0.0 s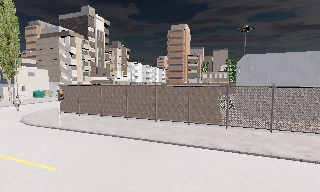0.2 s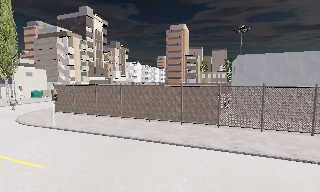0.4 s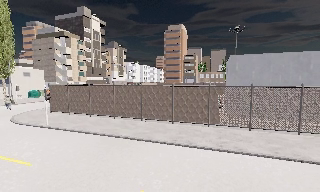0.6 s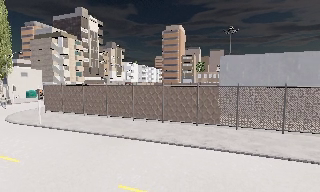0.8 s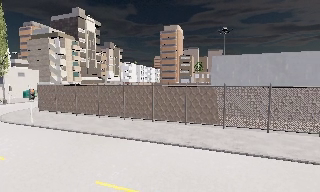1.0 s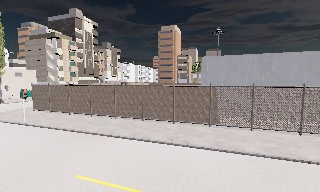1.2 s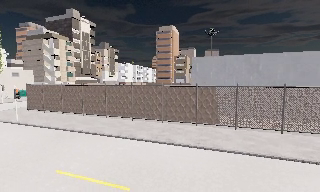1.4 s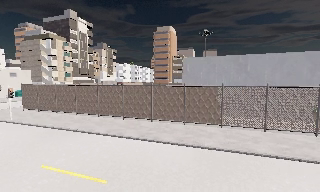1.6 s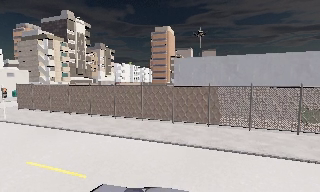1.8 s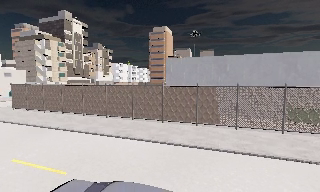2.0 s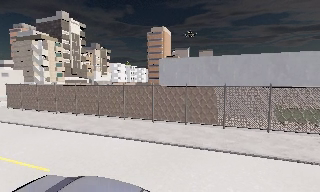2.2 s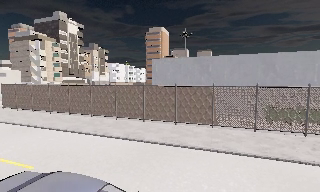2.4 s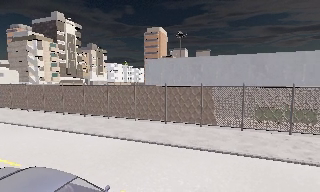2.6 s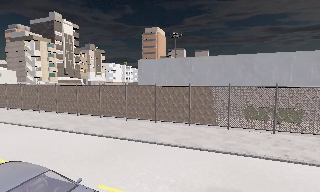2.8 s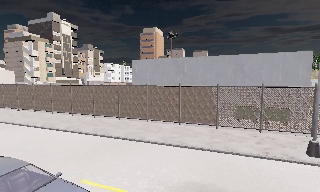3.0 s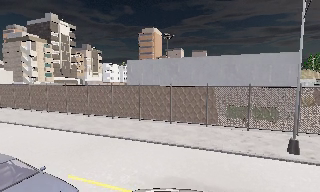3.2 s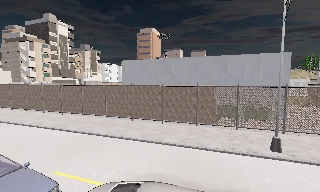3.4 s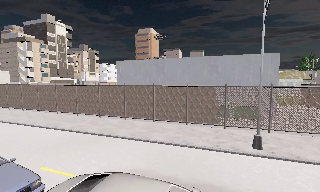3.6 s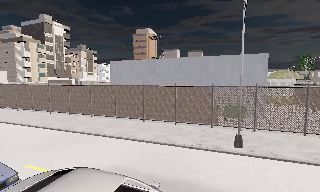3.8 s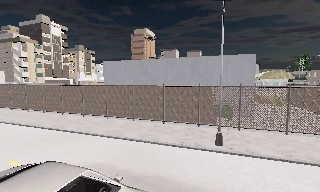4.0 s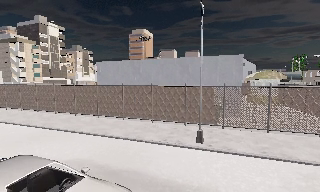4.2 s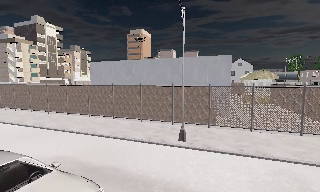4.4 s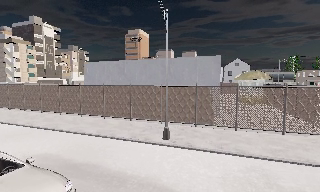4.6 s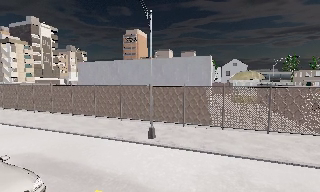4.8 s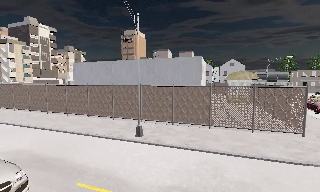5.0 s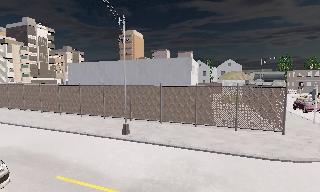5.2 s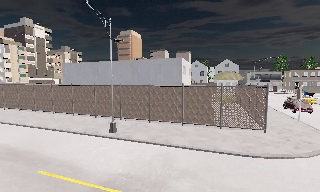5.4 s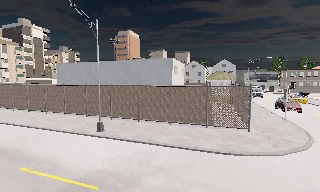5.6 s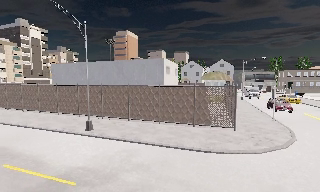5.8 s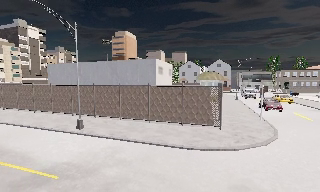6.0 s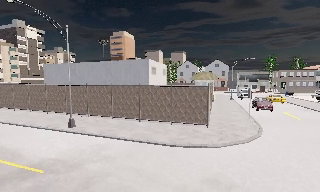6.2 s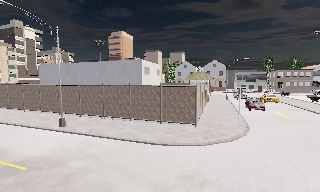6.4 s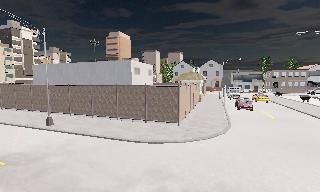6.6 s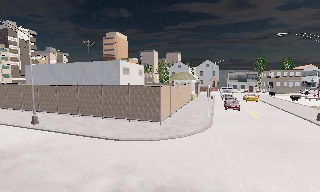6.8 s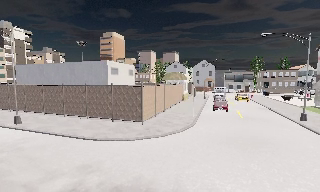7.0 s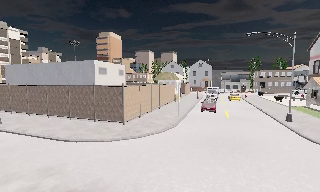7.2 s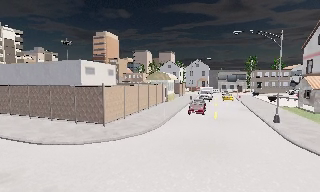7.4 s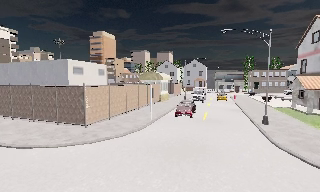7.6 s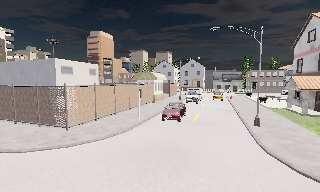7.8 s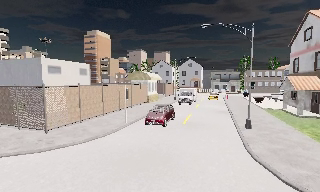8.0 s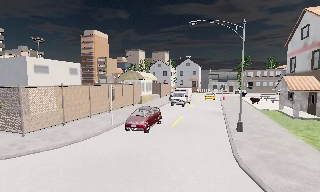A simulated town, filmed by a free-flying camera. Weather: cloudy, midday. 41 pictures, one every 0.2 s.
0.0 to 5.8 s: The camera travels to its right, about 25 m, so close, fixed things drift to the left.
5.8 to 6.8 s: The camera travels to its right, about 6 m, so close, fixed things drift to the left. It gains speed.
6.8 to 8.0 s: The camera travels to its right and forward, about 8 m, so close, fixed things drift to the left.
The film runs forward here.
